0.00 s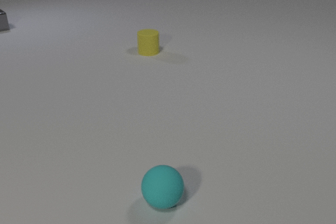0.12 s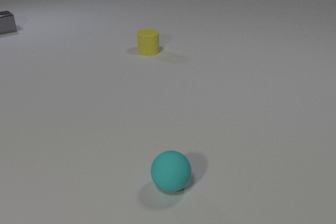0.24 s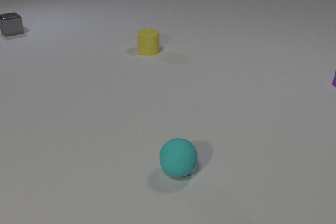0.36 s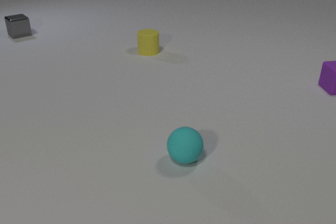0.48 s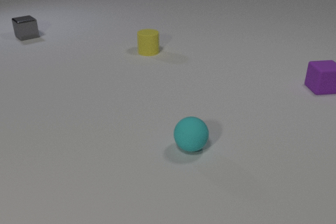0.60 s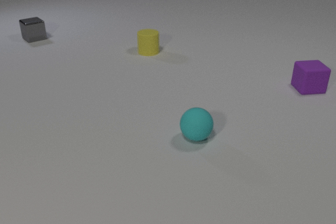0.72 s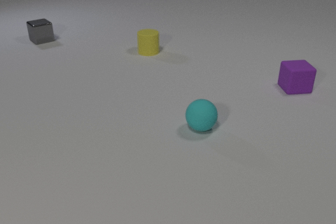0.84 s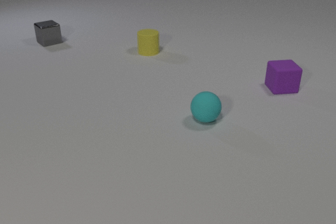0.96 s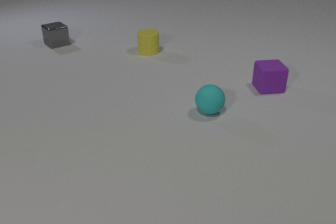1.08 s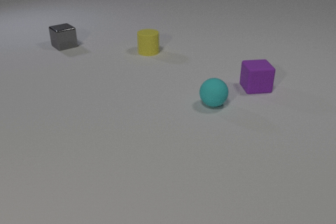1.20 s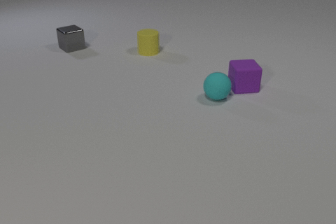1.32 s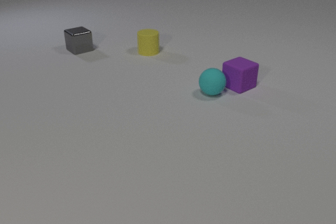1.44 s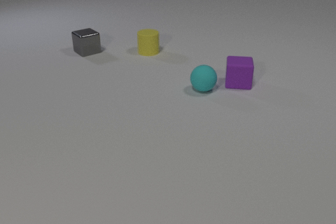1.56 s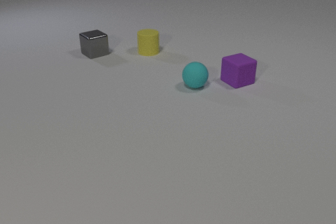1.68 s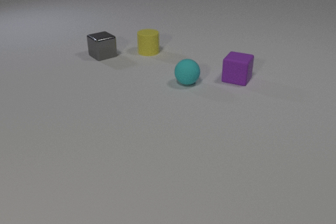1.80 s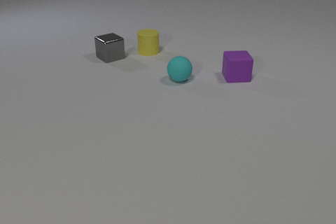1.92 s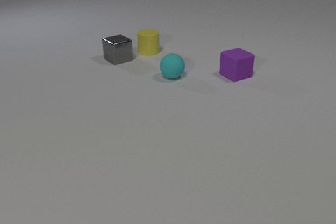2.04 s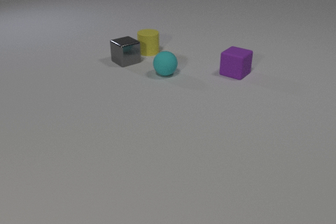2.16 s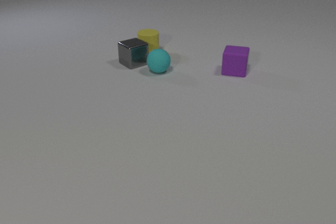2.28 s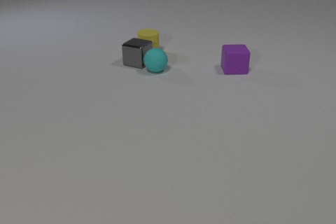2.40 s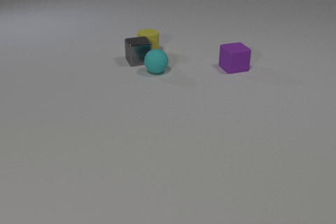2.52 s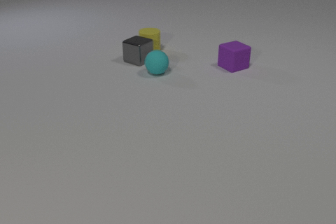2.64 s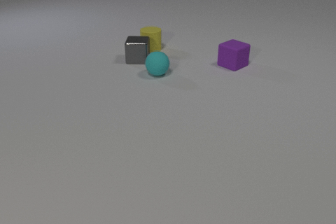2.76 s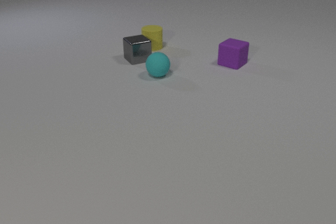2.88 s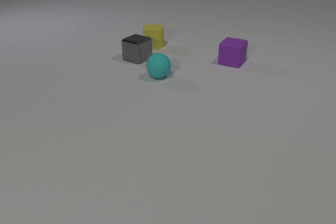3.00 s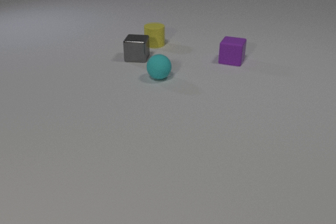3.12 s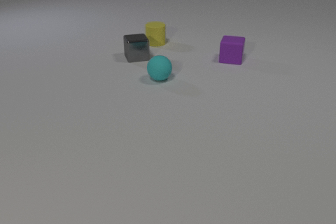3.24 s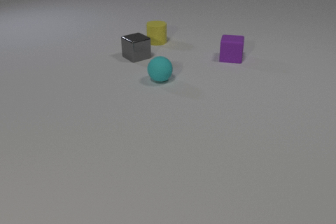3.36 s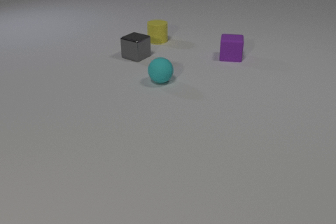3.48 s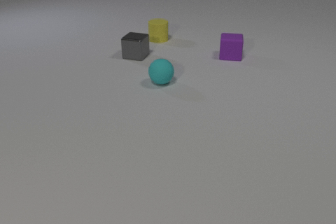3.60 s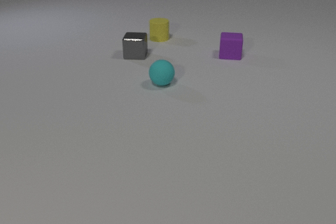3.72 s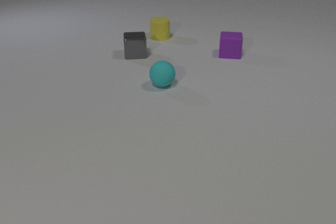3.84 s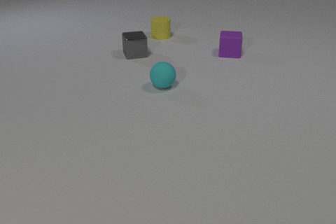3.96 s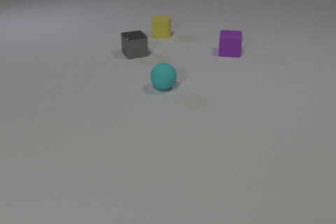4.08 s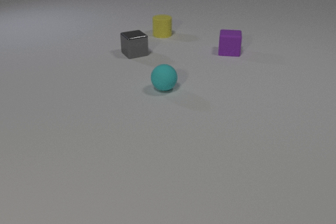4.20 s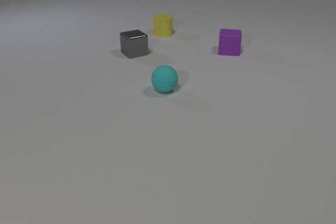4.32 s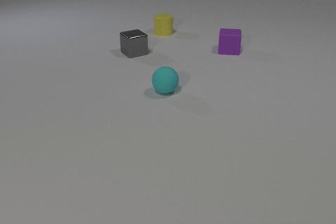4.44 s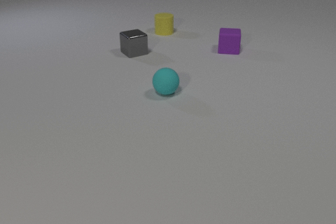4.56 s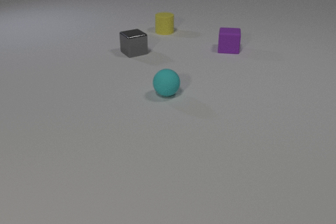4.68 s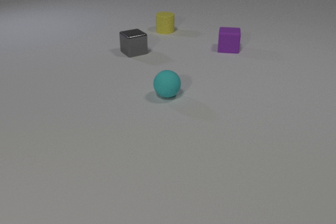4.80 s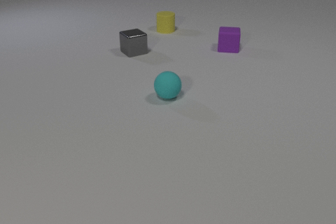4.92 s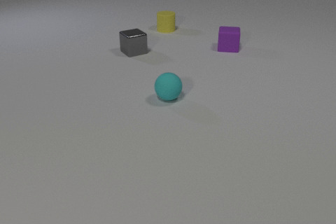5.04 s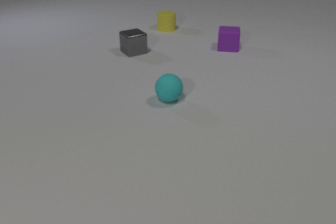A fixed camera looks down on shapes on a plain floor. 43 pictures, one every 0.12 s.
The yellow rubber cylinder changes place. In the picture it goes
away from the camera.
The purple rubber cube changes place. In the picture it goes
to the left.
0.00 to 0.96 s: The purple rubber cube comes in at the right edge, slides to the left. The cyan rubber sphere rolls away from the camera. The gray metal cube slides toward the camera and to the right.
0.96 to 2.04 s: The purple rubber cube slides to the left and away from the camera. The cyan rubber sphere rolls away from the camera and to the left. The gray metal cube slides to the right and toward the camera. The purple rubber cube and the cyan rubber sphere collide.
2.04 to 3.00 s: The purple rubber cube slides away from the camera. The cyan rubber sphere rolls toward the camera and to the left. The gray metal cube slides to the right and away from the camera. The yellow rubber cylinder slides away from the camera. The cyan rubber sphere and the gray metal cube collide. The gray metal cube and the yellow rubber cylinder collide.
3.00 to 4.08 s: The purple rubber cube slides away from the camera. The cyan rubber sphere rolls toward the camera. The gray metal cube slides away from the camera. The yellow rubber cylinder slides away from the camera.
4.08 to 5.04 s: The purple rubber cube slides away from the camera. The cyan rubber sphere rolls toward the camera. The gray metal cube slides away from the camera. The yellow rubber cylinder slides away from the camera.
How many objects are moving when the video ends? 4.
How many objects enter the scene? 1.
What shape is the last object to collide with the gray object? cylinder.
